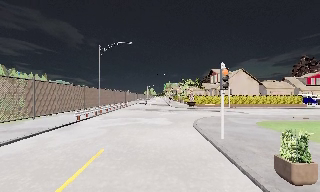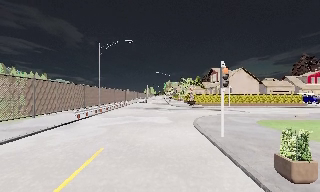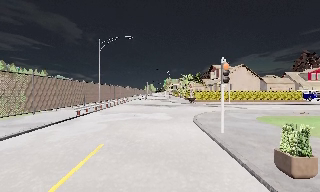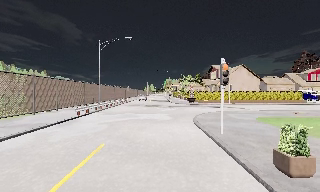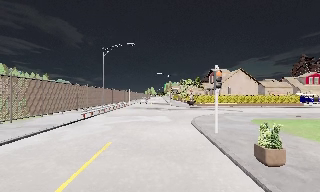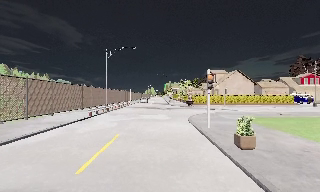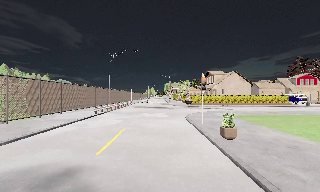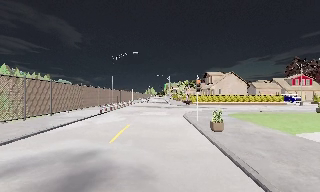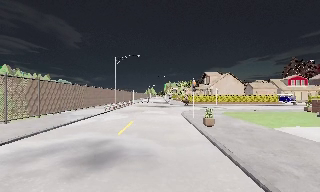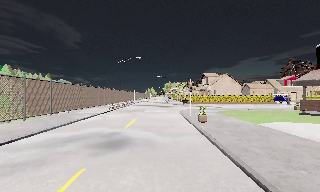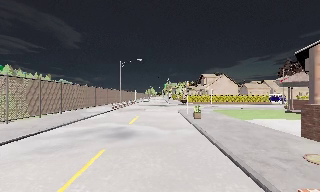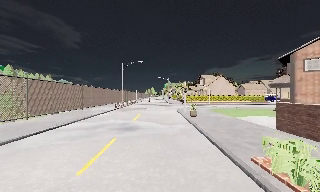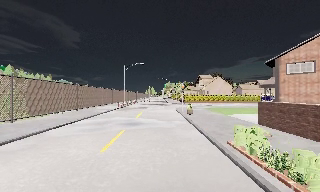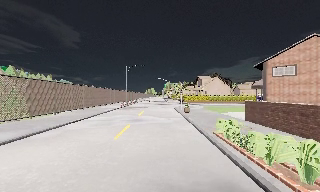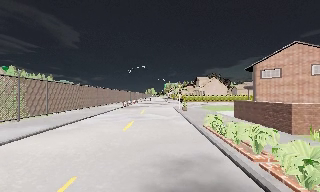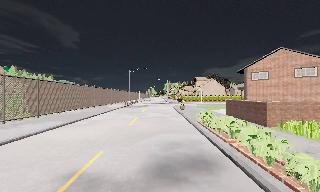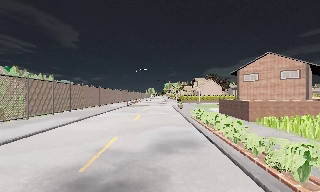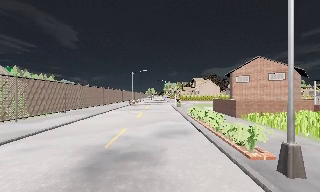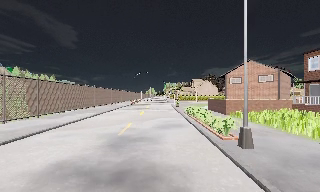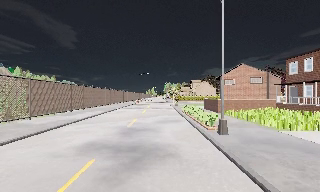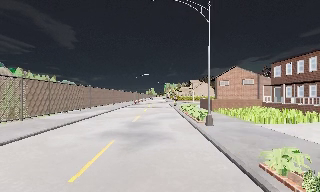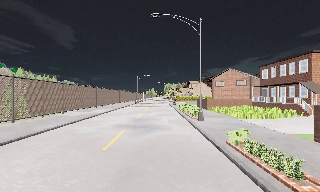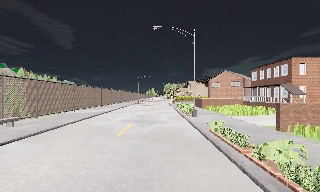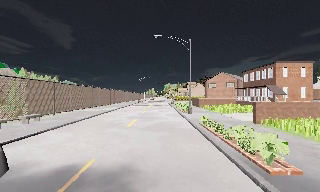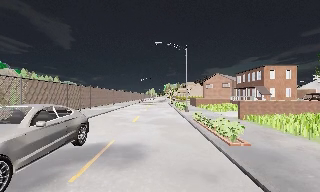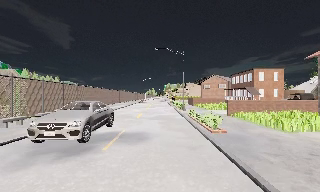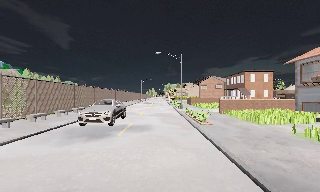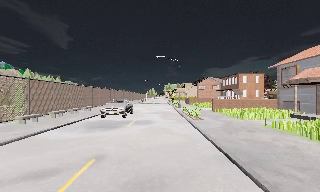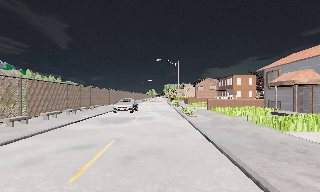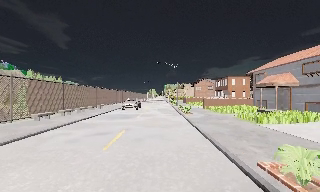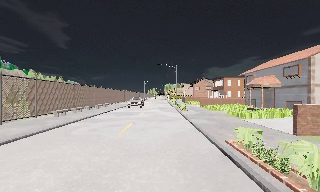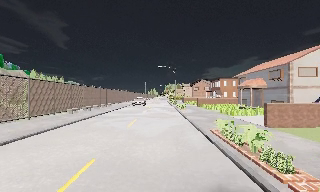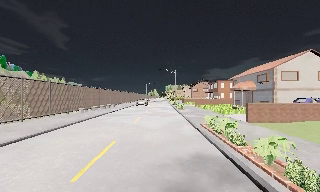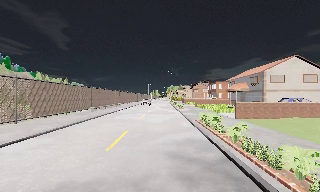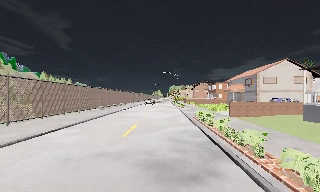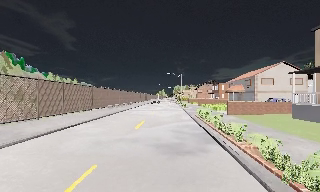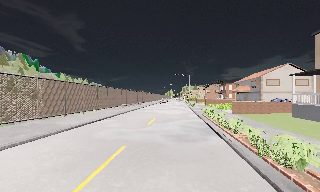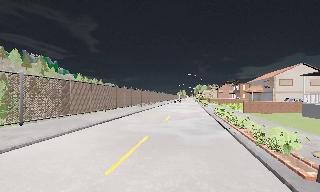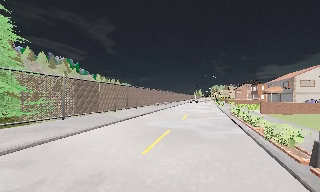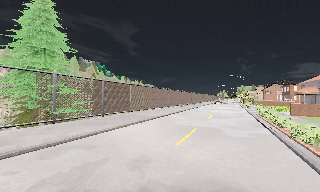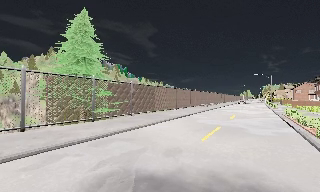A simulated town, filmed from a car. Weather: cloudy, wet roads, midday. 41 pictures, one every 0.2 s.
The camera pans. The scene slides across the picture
to the right.
The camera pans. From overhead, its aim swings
counterclockwise.
0.0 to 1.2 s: The camera travels backward, about 3.5 m, so what stands in front gets smaller. It gains speed.
1.2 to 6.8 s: The camera travels backward, about 50 m, so what stands in front gets smaller.
6.8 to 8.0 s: The camera pans to its left, which is counterclockwise from overhead, by about 30 degrees. It travels backward, about 8 m, so what stands in front gets smaller.
The film runs backward here.
